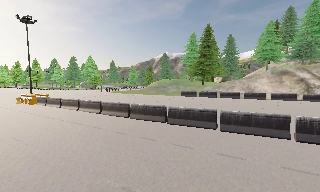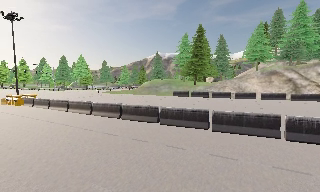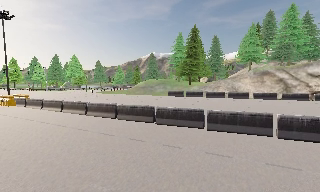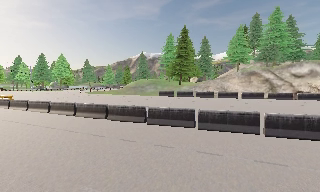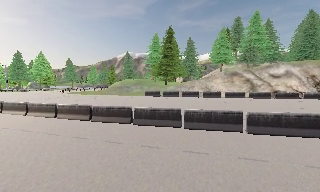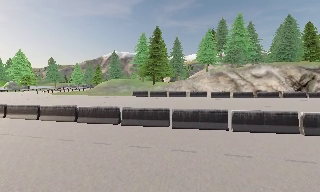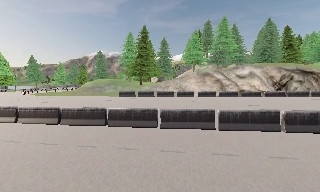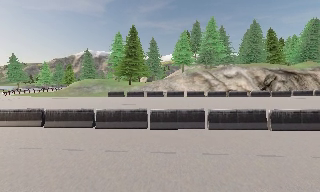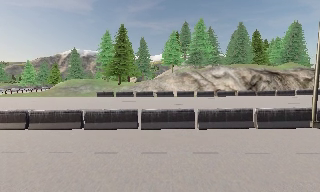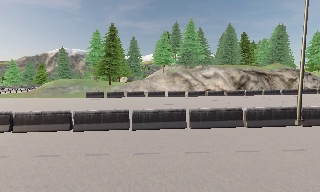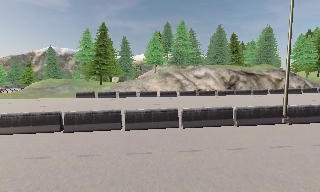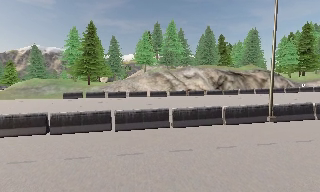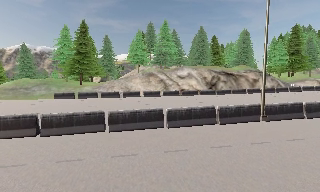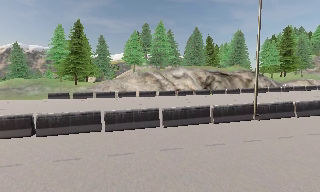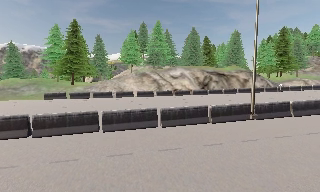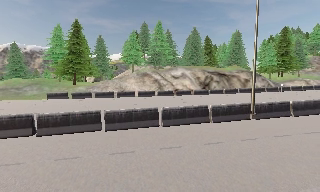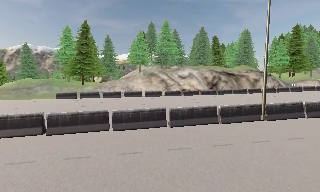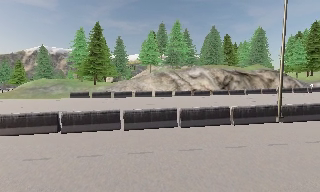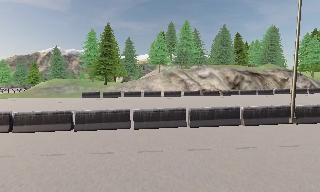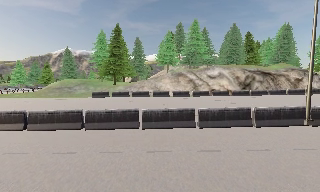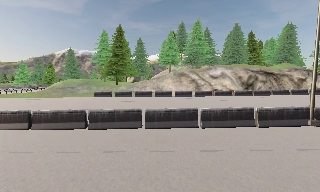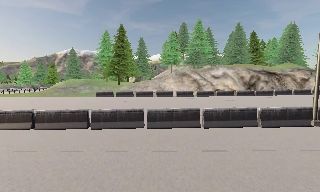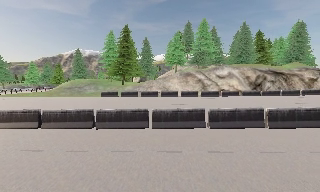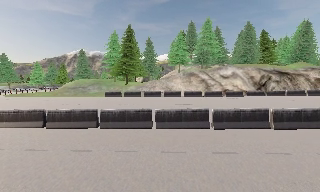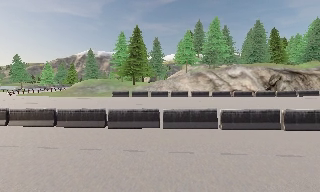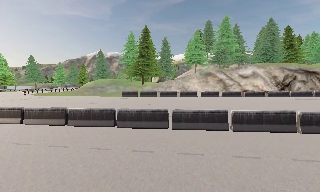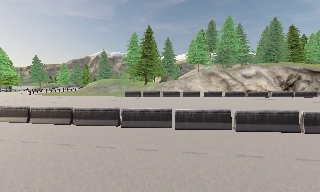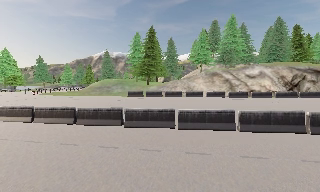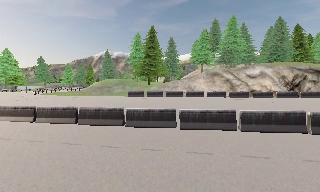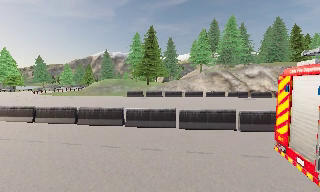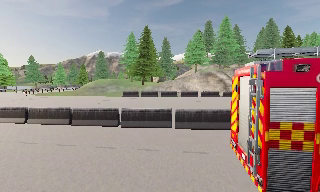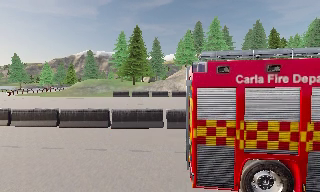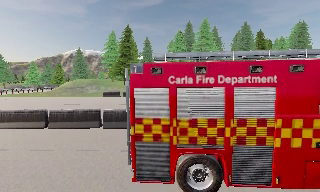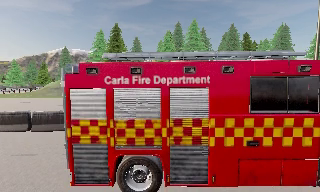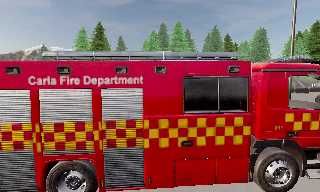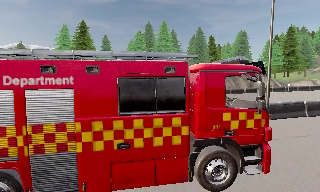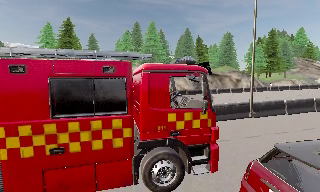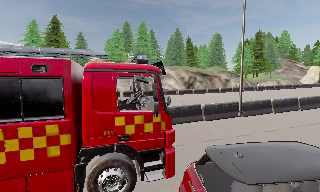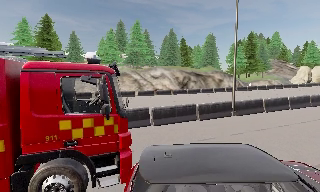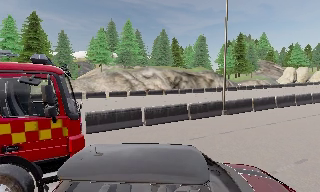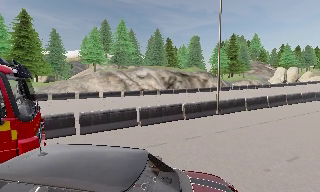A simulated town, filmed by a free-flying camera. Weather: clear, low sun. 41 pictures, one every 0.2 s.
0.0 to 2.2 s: The camera swings to its right by about 40 degrees, and the scene slides to the left.
2.2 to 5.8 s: The scene slides to the right, as the camera pans about 20 degrees to its left. It travels to its left, about 1 m, so close, fixed things drift to the right.
5.8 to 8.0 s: The camera pans to its right, which is clockwise from overhead, by about 35 degrees.
The film runs backward here.
